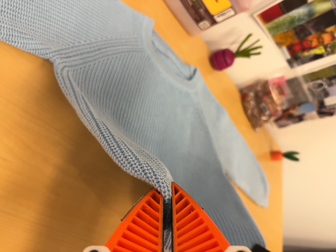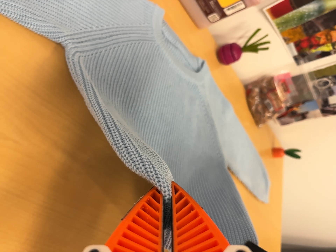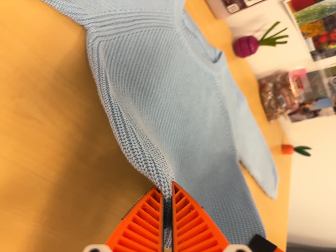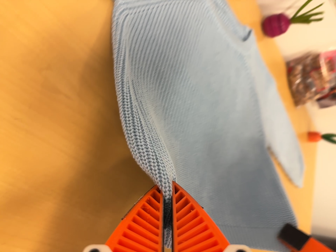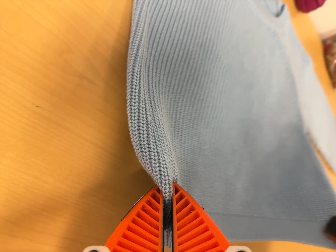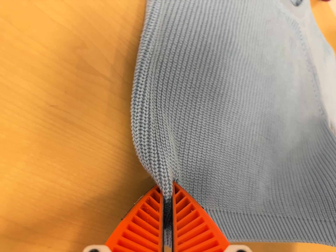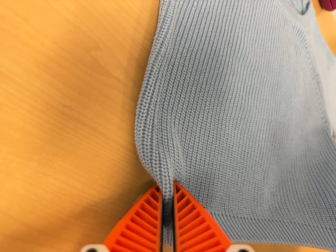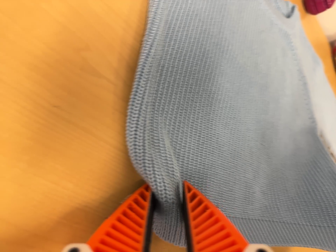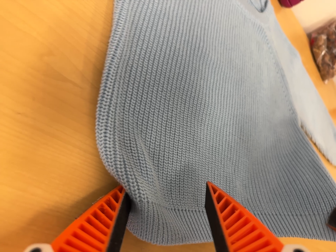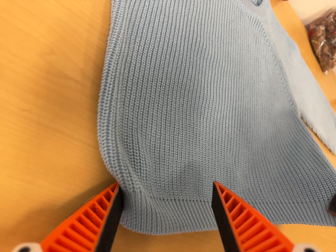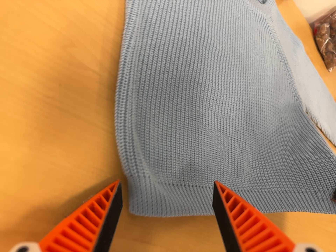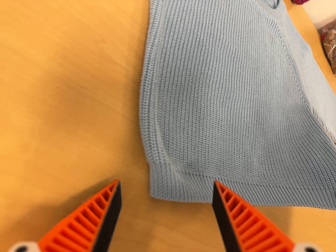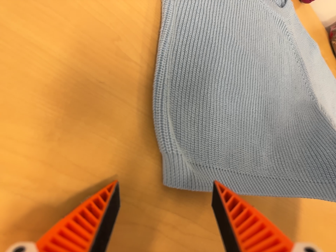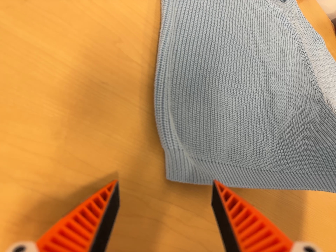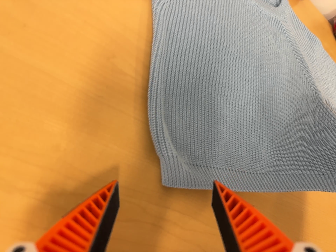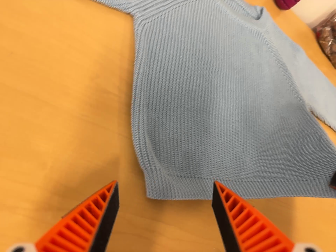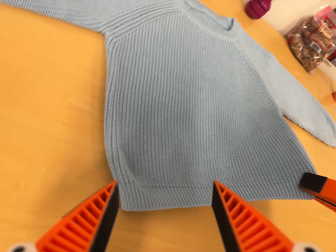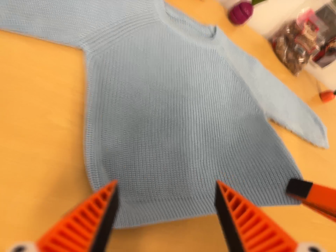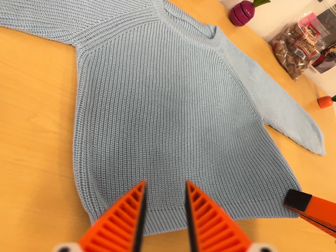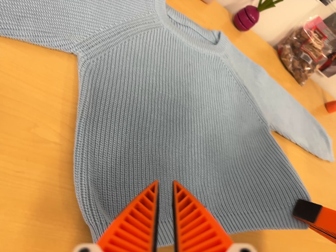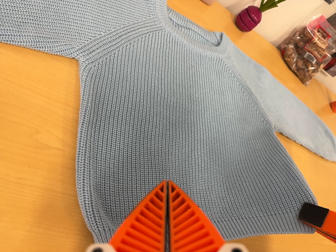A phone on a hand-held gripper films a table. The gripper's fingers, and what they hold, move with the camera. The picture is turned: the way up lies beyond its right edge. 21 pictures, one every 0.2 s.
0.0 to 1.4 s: The camera travels to its left, forward and toward the bottom of its view, about 12 cm, so close, fixed things drift to the right.
1.4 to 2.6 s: The camera travels backward, about 7 cm, so what stands in front gets smaller.
2.6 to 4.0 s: The camera travels to its right and toward the top of its view, about 9 cm, so close, fixed things drift to the left. It rolls about its line of sight by about 10 degrees, and the scene rotates counterclockwise.
The film runs backward here.
